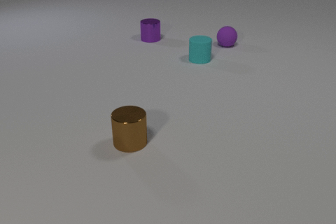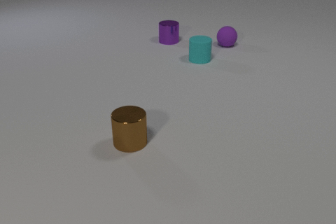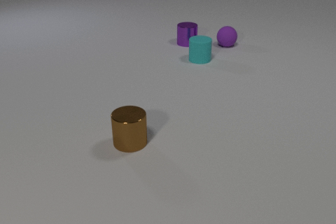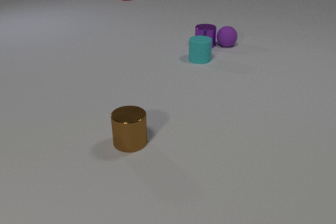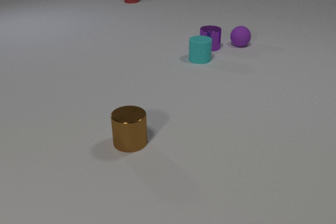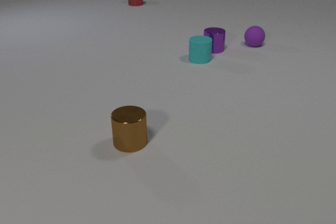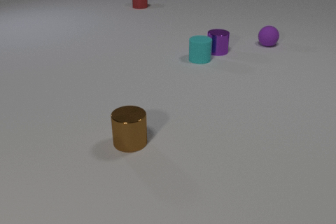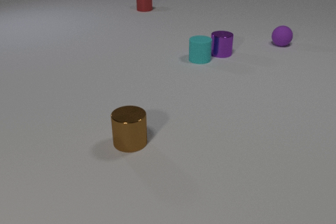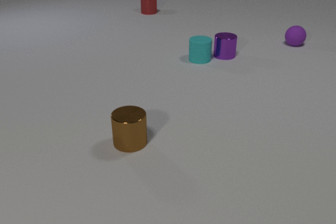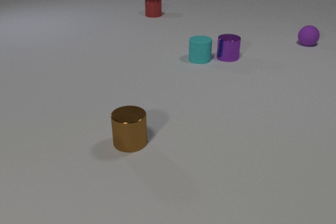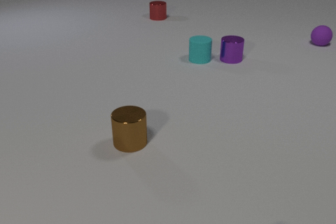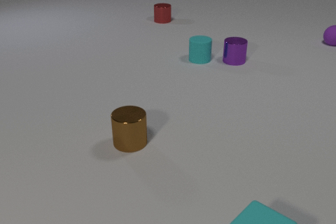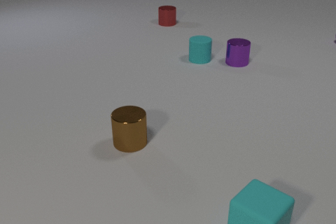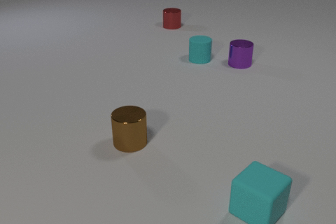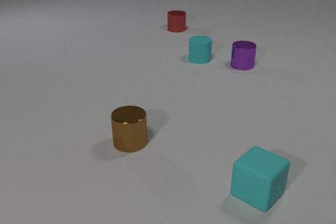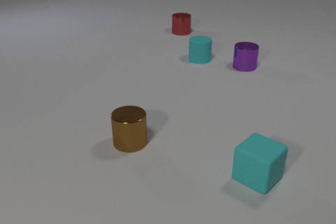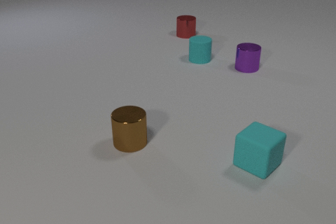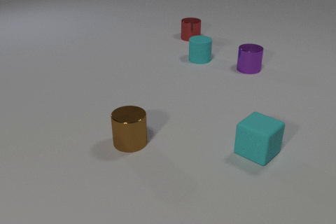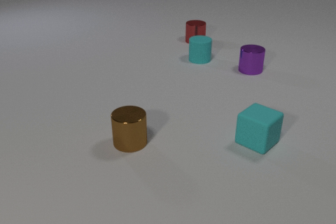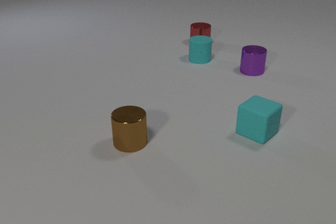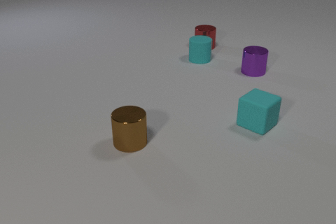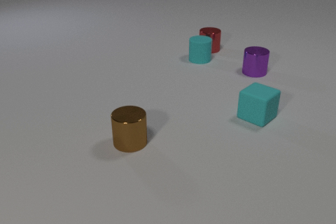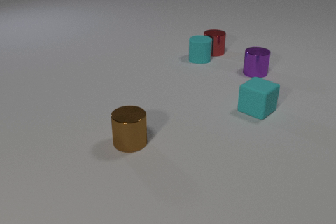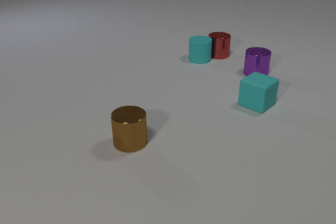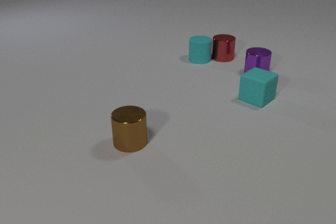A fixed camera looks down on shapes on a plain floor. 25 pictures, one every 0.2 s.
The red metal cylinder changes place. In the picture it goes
toward the camera.
The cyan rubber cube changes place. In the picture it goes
away from the camera.
0.0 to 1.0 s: The purple metal cylinder slides to the right and toward the camera. The purple rubber sphere rolls to the right. The red metal cylinder comes in at the top edge, slides toward the camera. The purple metal cylinder and the purple rubber sphere collide.
1.0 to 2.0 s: The purple metal cylinder slides toward the camera and to the right. The purple rubber sphere rolls to the right. The red metal cylinder slides toward the camera and to the right.
2.0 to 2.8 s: The purple metal cylinder slides toward the camera and to the right. The purple rubber sphere rolls to the right and away from the camera, leaves at the right edge. The cyan rubber cube comes in at the bottom edge, slides away from the camera. The red metal cylinder slides toward the camera and to the right.
2.8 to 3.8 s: The purple metal cylinder slides toward the camera and to the right. The cyan rubber cube slides away from the camera. The red metal cylinder slides toward the camera and to the right.
3.8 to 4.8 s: The purple metal cylinder slides toward the camera. The cyan rubber cube slides away from the camera. The red metal cylinder slides toward the camera and to the right.
Are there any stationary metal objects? yes.
What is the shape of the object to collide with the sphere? cylinder.
How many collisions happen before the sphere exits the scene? 1.
